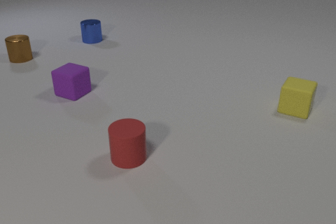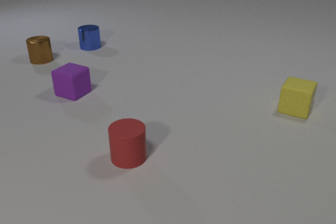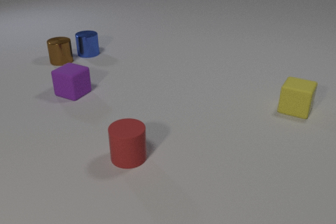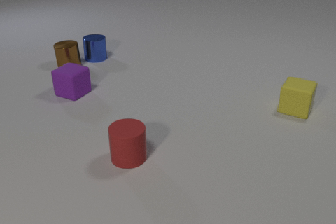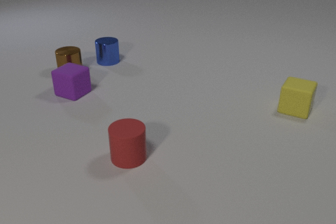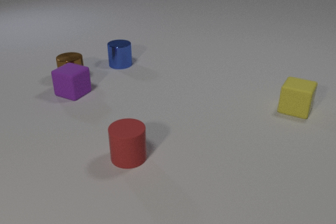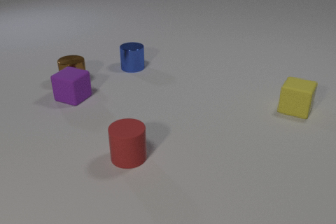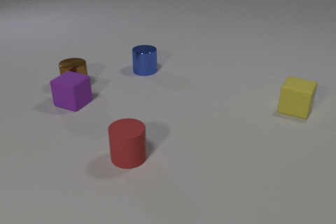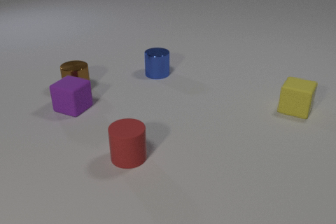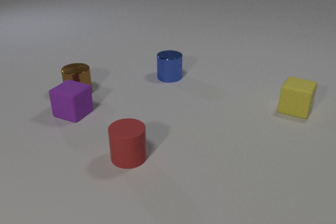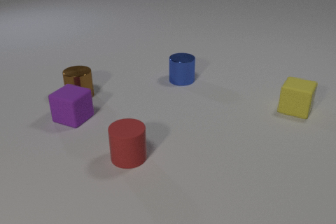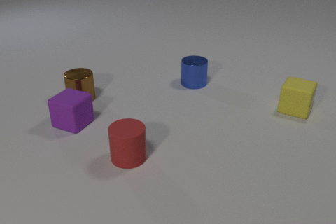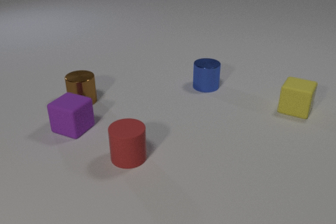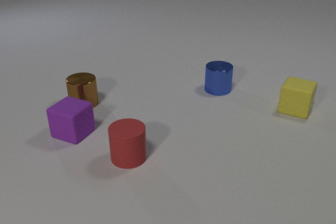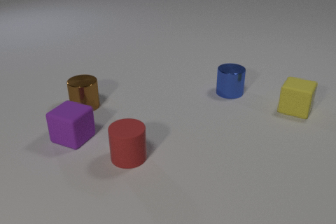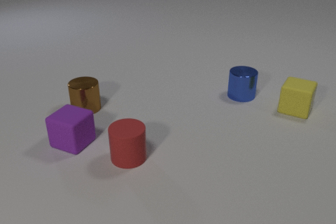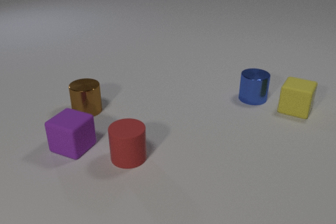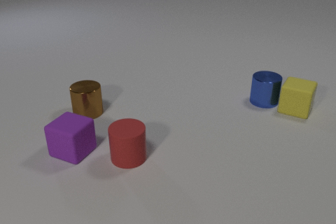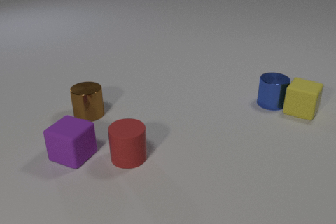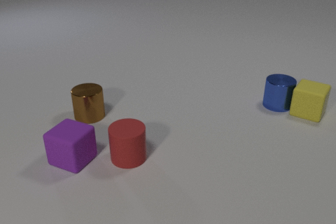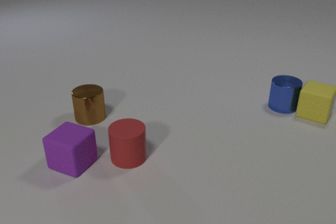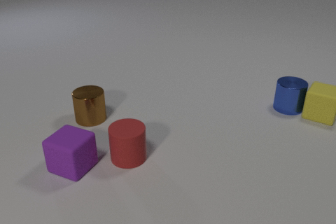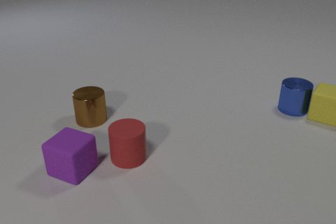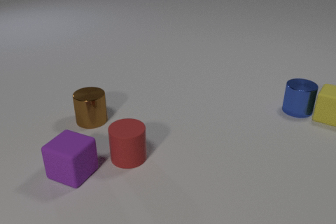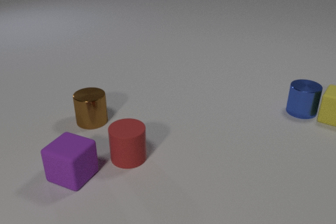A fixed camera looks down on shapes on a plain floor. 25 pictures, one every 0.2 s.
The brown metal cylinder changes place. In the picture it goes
toward the camera.
The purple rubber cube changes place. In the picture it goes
toward the camera.
0.0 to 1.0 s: The brown metal cylinder slides toward the camera and to the right. The blue metal cylinder slides toward the camera. The brown metal cylinder and the blue metal cylinder collide. The brown metal cylinder and the purple rubber cube collide.
1.0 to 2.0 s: The brown metal cylinder slides toward the camera. The blue metal cylinder slides to the right and toward the camera. The purple rubber cube slides toward the camera.
2.0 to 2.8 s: The brown metal cylinder slides toward the camera. The blue metal cylinder slides to the right and toward the camera. The purple rubber cube slides toward the camera.
2.8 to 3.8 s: The brown metal cylinder slides toward the camera. The blue metal cylinder slides to the right. The purple rubber cube slides toward the camera. The yellow rubber cube slides to the right. The blue metal cylinder and the yellow rubber cube collide.
3.8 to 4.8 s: The brown metal cylinder slides toward the camera. The blue metal cylinder slides to the right. The purple rubber cube slides toward the camera. The yellow rubber cube slides to the right.
Are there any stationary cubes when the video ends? no.
What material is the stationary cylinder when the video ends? rubber.
What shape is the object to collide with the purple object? cylinder.
